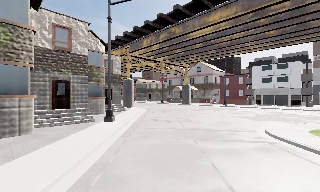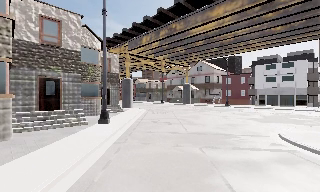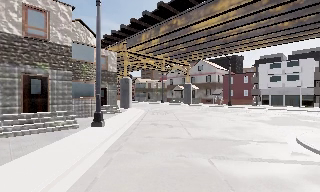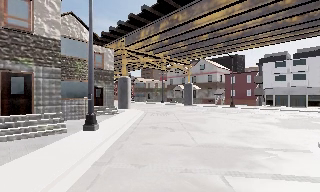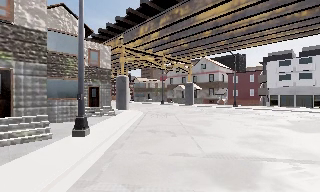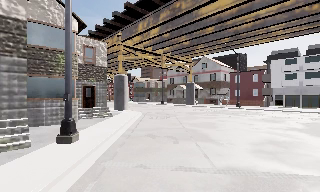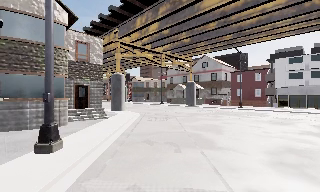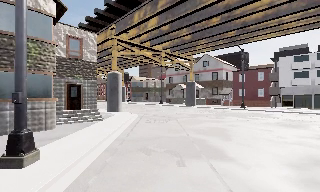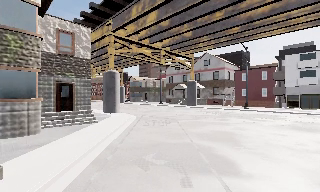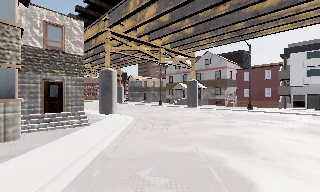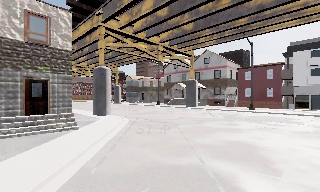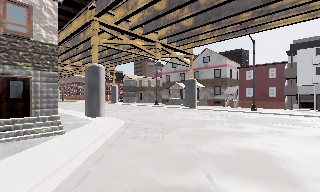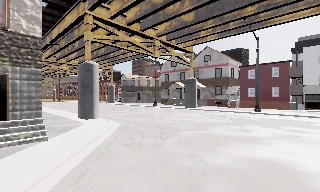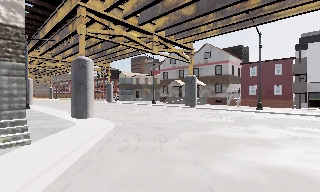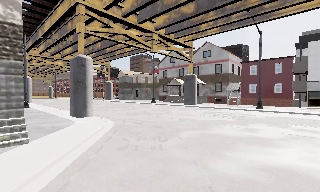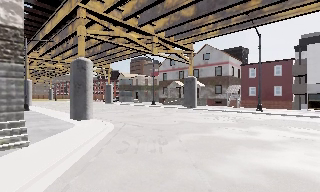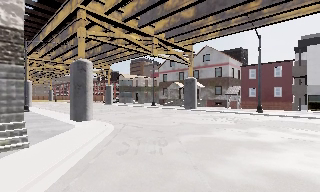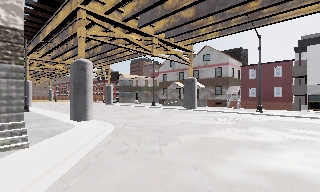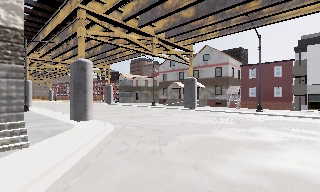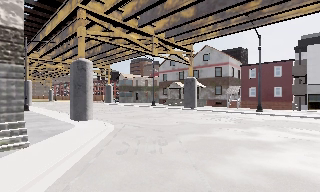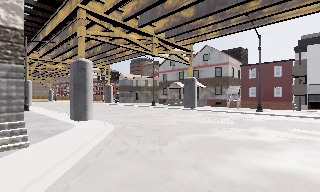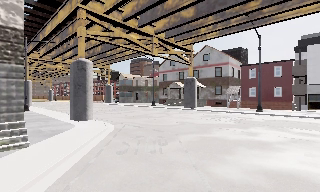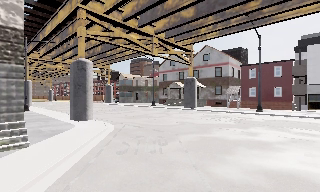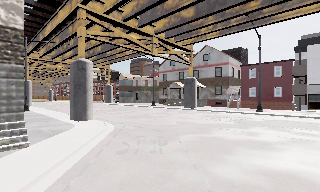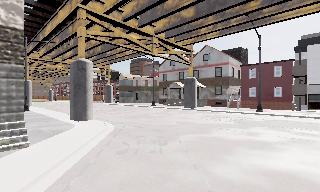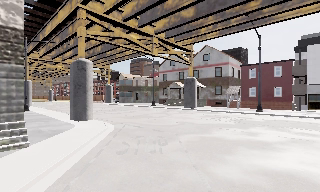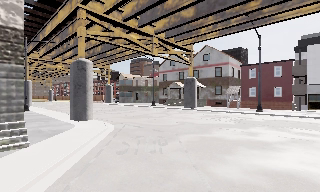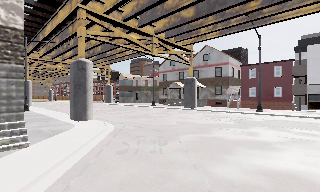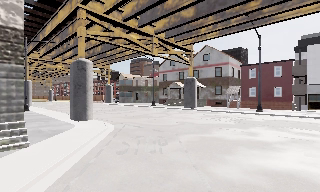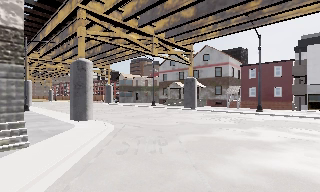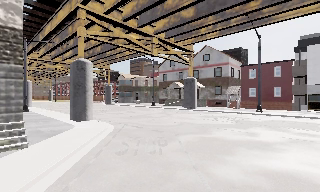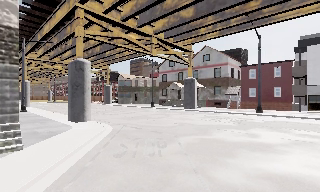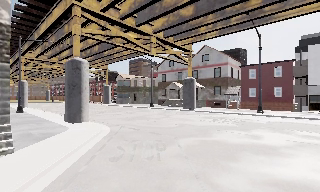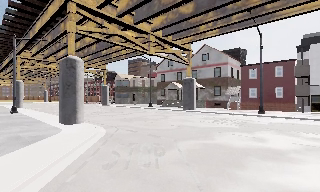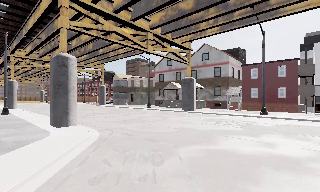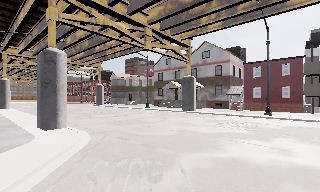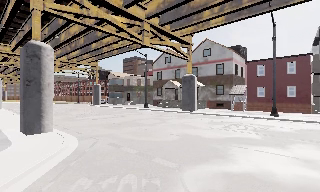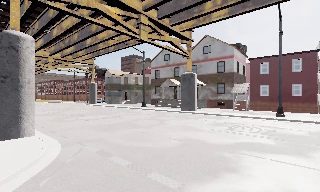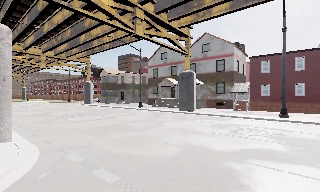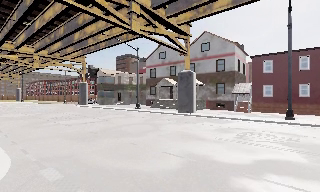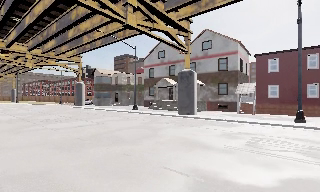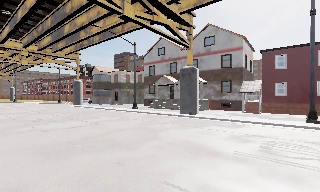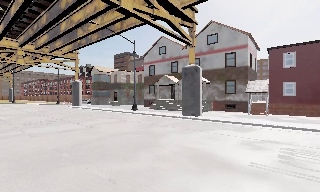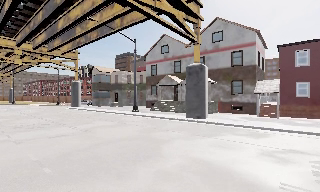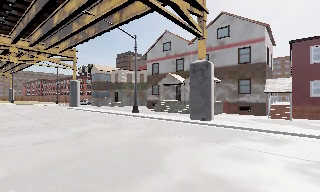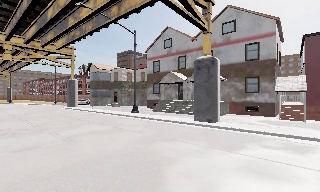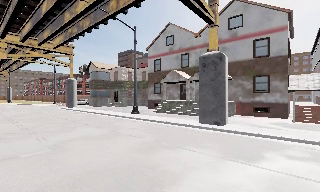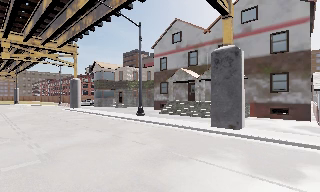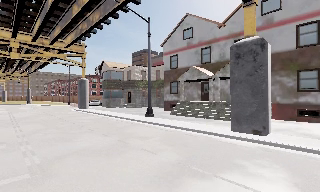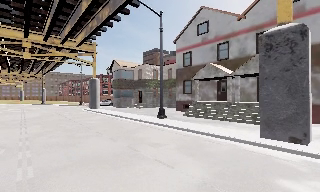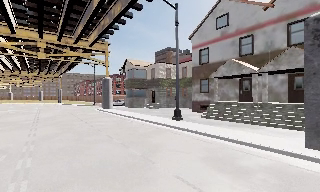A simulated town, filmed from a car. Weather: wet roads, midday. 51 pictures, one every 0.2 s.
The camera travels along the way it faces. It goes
forward.
0.0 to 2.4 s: The camera travels forward, about 15 m, so what stands in front looms larger.
2.4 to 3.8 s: The camera travels forward, about 1 m, so what stands in front looms larger. It loses speed.
3.8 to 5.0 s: The camera keeps its place and its aim.
5.0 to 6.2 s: The camera shifts only a little, or ends up much as it began.
6.2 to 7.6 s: The camera travels forward, about 6 m, so what stands in front looms larger. It gains speed.
7.6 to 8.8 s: The camera travels forward, about 7 m, so what stands in front looms larger.
8.8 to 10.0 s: The scene slides to the right, as the camera pans about 15 degrees to its left. It travels forward, about 7 m, so what stands in front looms larger.
The film runs forward here.
